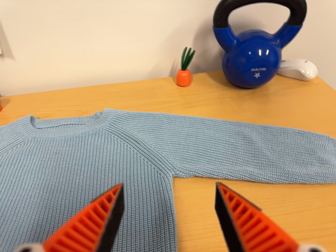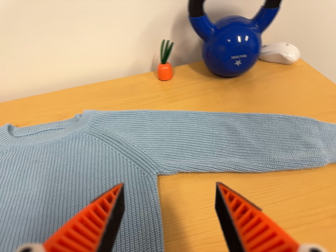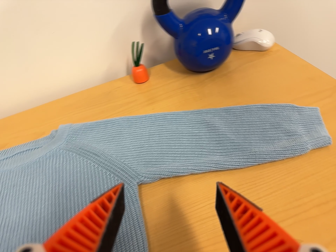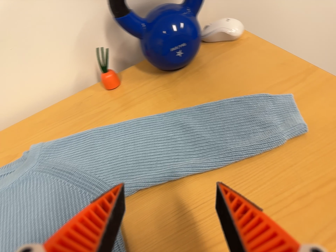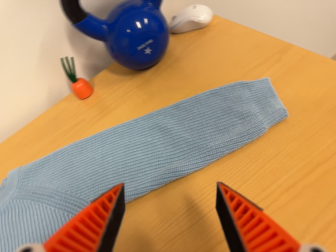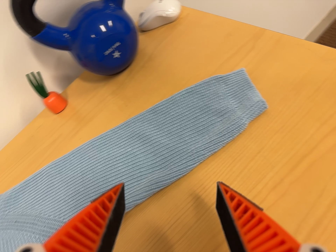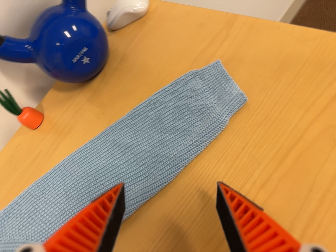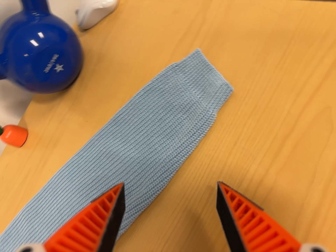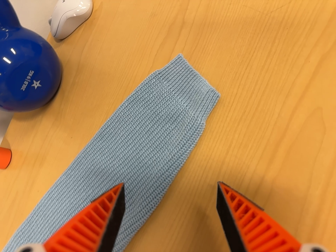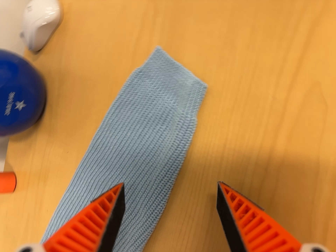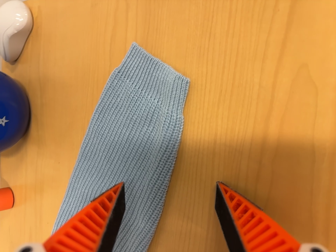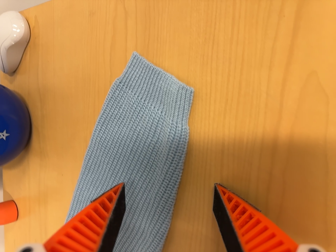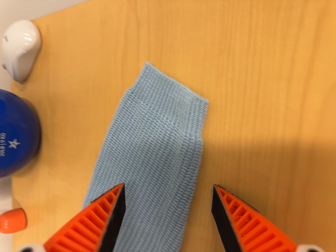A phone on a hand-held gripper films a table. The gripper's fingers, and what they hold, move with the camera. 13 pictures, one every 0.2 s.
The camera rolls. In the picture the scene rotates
counterclockwise.
0.0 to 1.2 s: The camera travels to its right, forward and toward the top of its view, about 22 cm, so close, fixed things drift to the left. Its aim tips toward the bottom of its view by about 10 degrees. It rolls about its line of sight by about 45 degrees, and the scene rotates counterclockwise.
1.2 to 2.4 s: The camera travels toward the top of its view and forward, about 12 cm. Its aim tips toward the bottom of its view by about 10 degrees. It rolls about its line of sight by about 30 degrees, and the scene rotates counterclockwise.
The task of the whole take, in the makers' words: right arm across.
The film runs forward here.
